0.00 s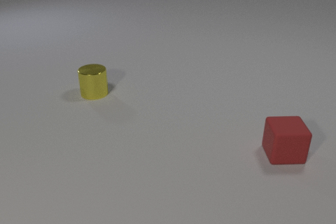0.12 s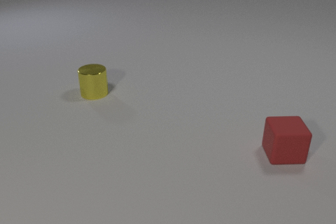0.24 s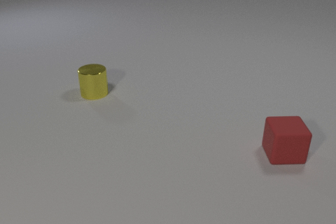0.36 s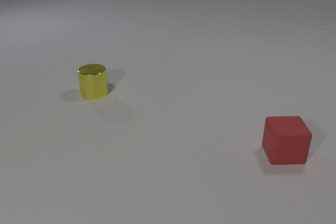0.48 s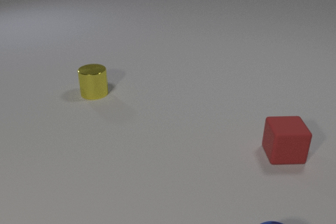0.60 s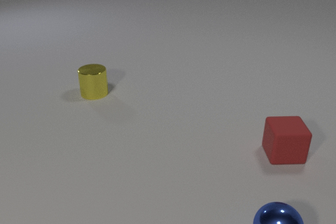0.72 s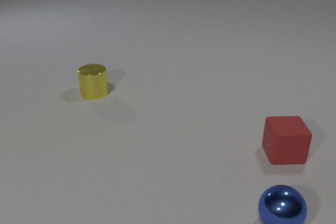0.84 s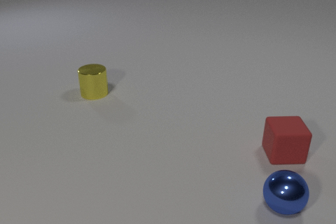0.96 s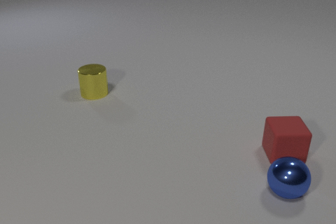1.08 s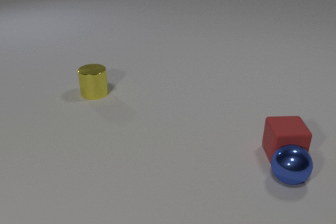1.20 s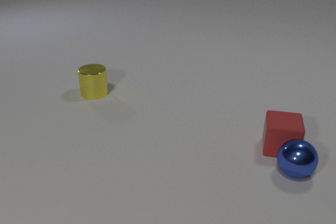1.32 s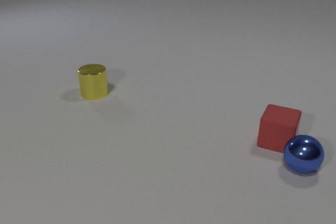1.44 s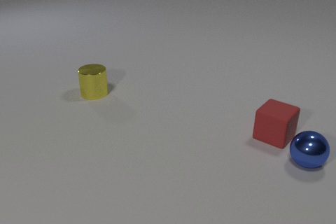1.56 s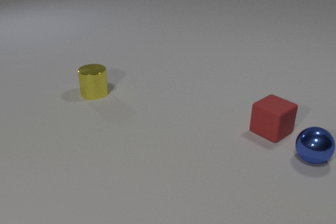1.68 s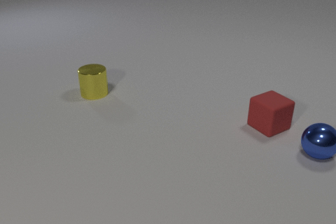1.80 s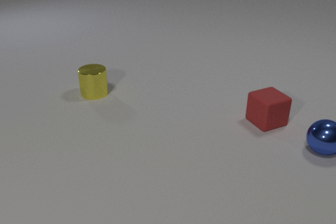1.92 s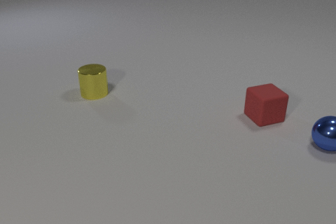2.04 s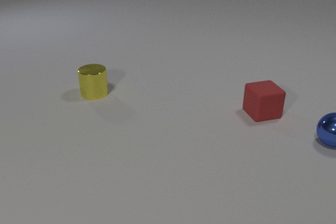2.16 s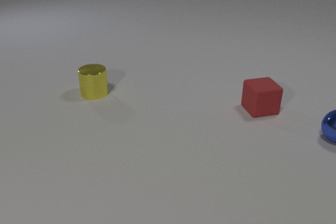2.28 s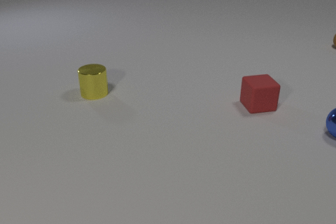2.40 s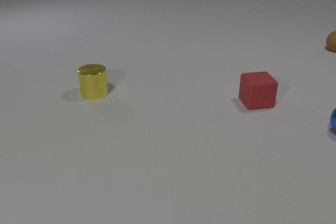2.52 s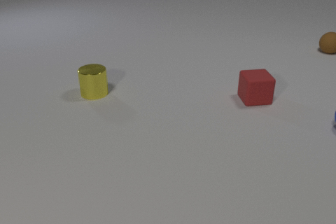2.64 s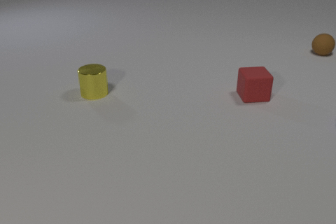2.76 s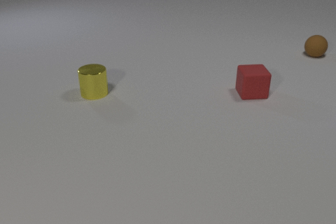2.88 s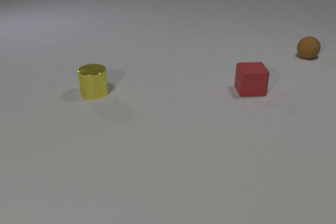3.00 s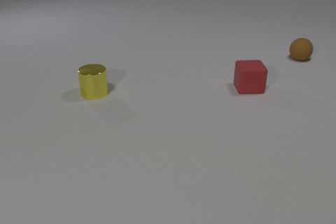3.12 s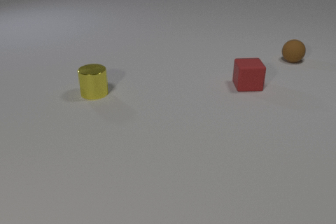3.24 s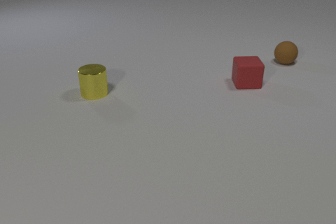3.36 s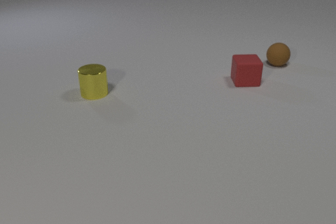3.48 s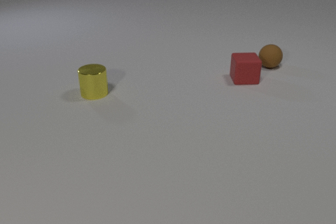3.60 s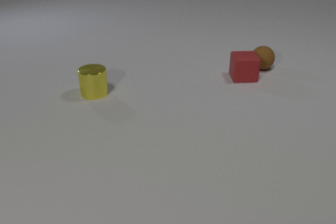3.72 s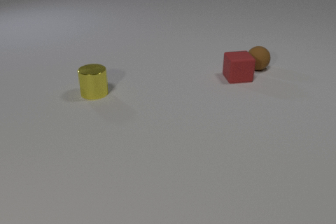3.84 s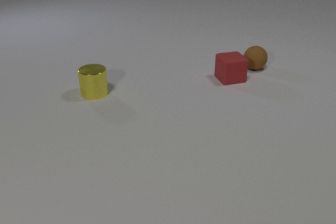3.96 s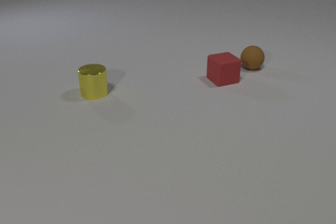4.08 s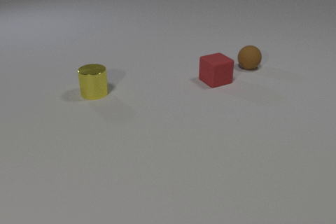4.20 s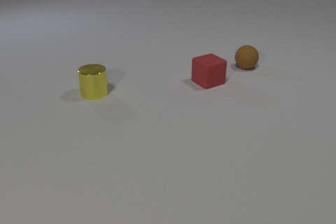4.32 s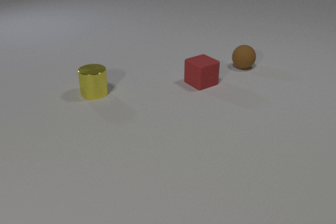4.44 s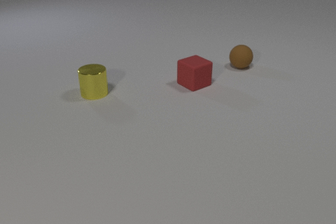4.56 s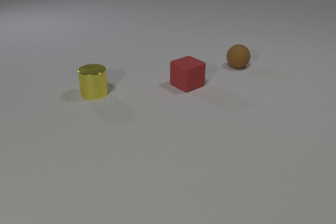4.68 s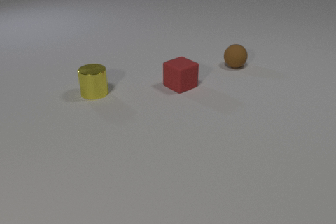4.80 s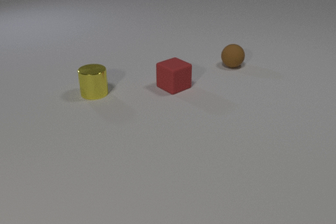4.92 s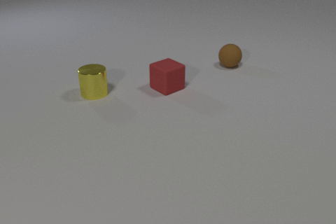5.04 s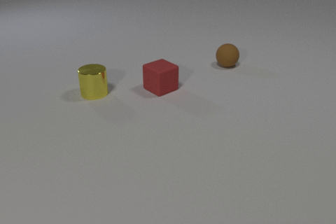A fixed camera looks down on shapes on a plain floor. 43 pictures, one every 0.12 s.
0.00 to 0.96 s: The blue metal sphere comes in at the bottom edge, rolls away from the camera.
0.96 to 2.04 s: The blue metal sphere rolls away from the camera. The red rubber cube slides away from the camera, spins clockwise seen from above by about 75 degrees, its near face sliding to the left. The blue metal sphere and the red rubber cube collide.
2.04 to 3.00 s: The blue metal sphere rolls away from the camera and to the right, leaves at the right edge. The red rubber cube slides away from the camera. The brown rubber sphere comes in at the right edge, rolls toward the camera and to the left.
3.00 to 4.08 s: The red rubber cube slides to the left, spins so that its near face slides to the right, counterclockwise seen from above. The brown rubber sphere rolls to the left and toward the camera. The red rubber cube and the brown rubber sphere collide.
4.08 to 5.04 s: The red rubber cube slides to the left. The brown rubber sphere rolls to the left.
What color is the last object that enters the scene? brown.
Are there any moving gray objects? no.
How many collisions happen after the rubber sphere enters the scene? 1.
